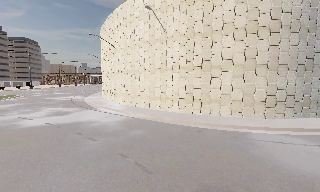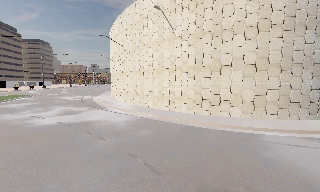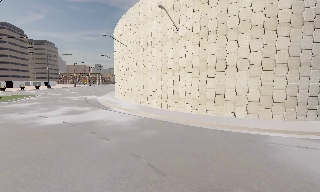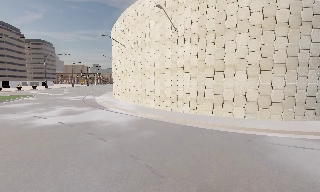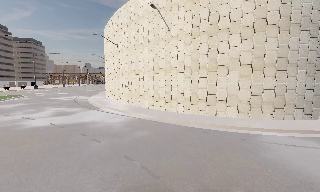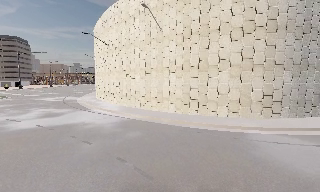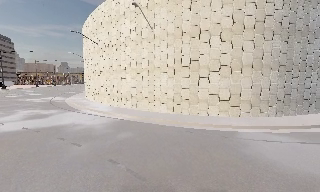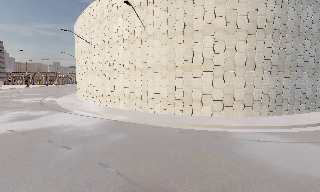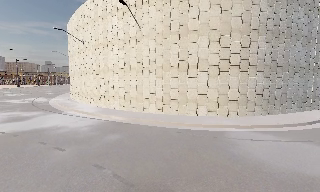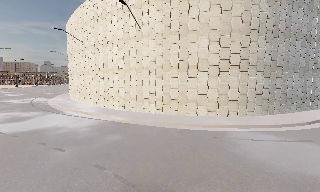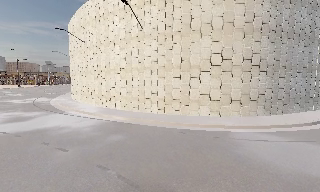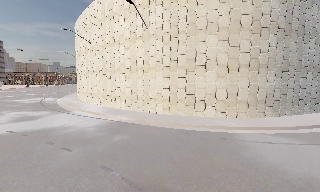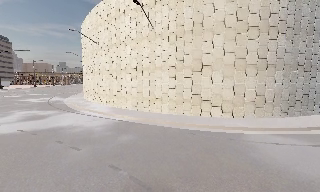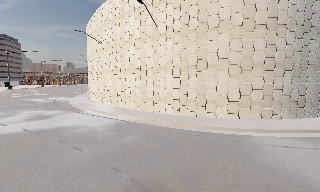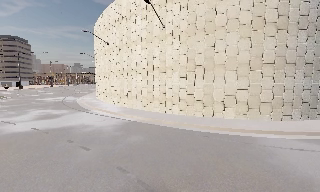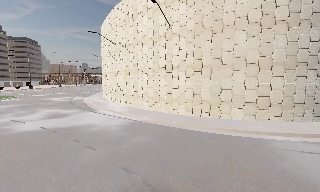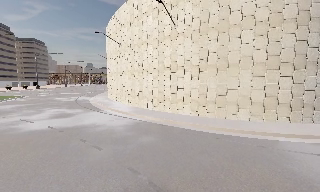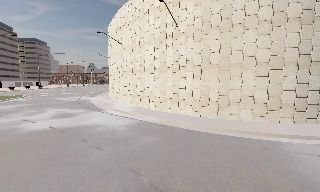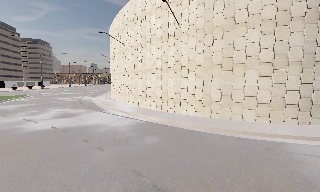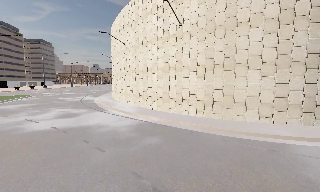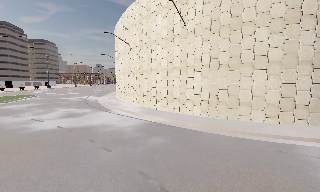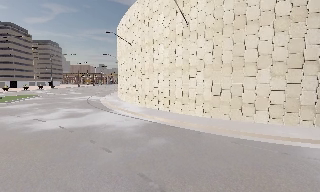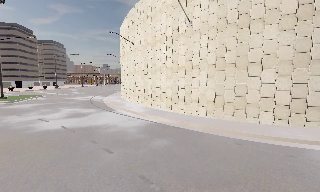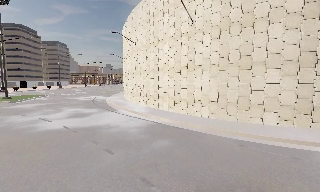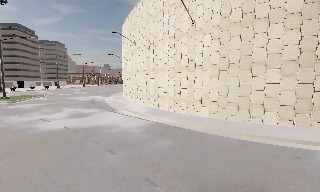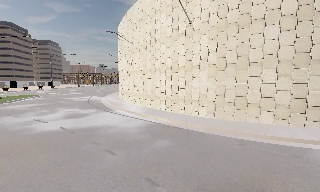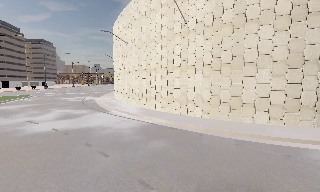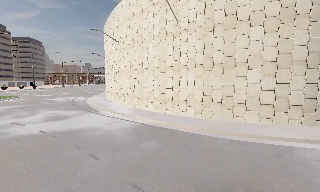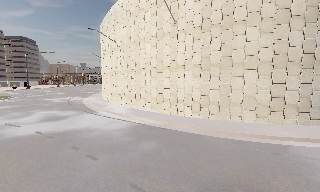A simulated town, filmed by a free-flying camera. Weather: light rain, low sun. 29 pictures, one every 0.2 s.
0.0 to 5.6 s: The camera travels forward and to its left, about 1.5 m, so what stands in front looms larger.
The film runs forward here.
